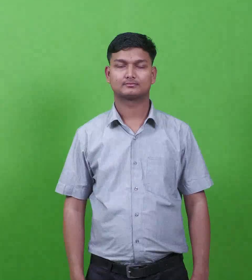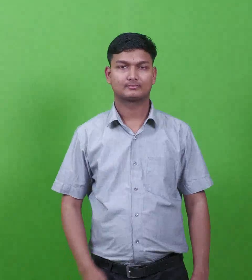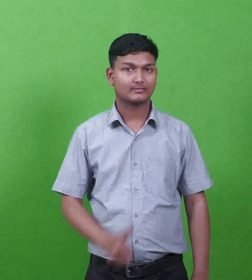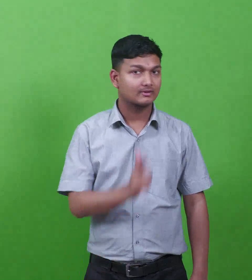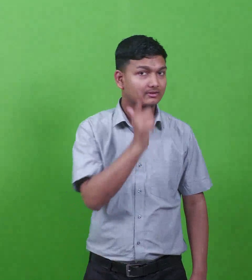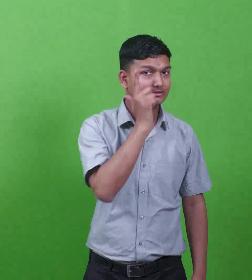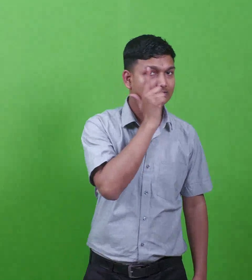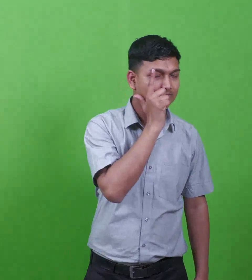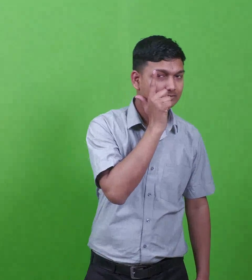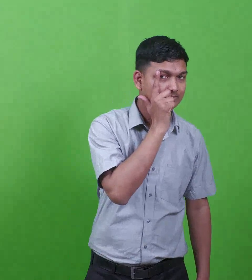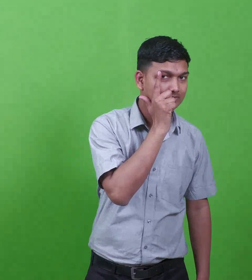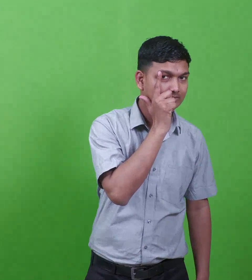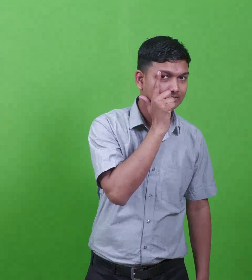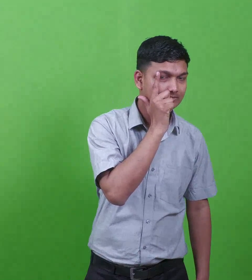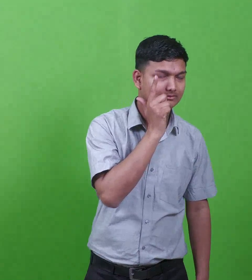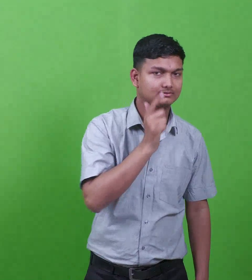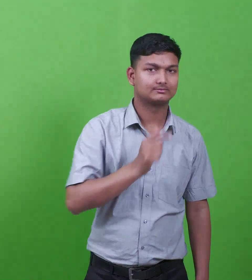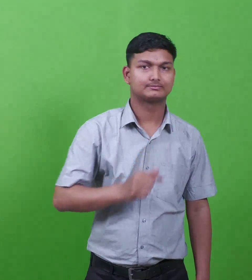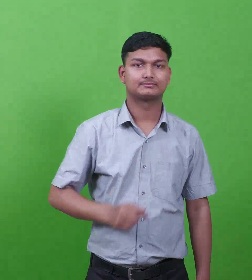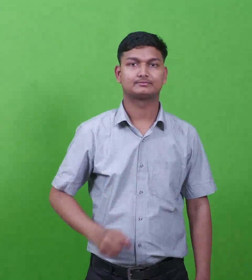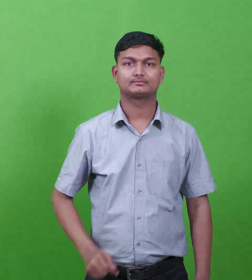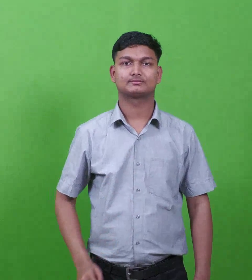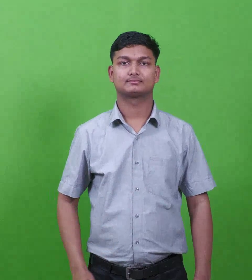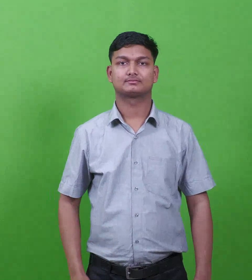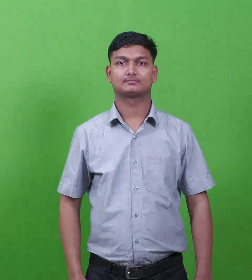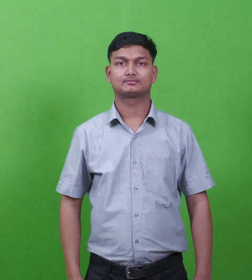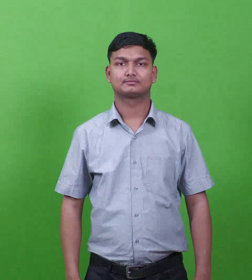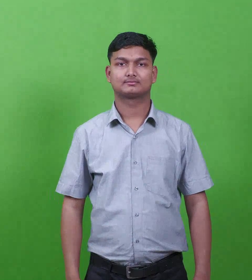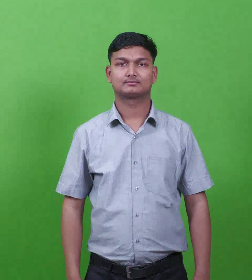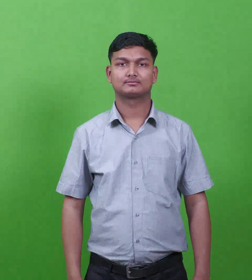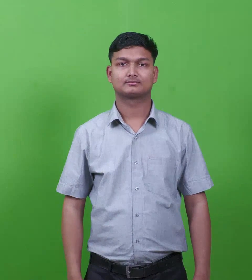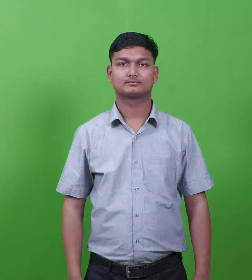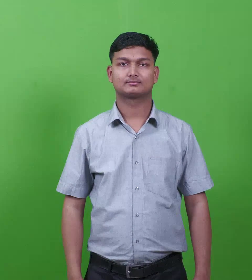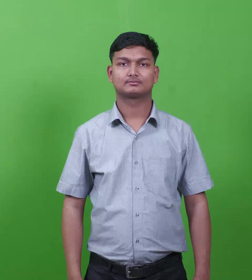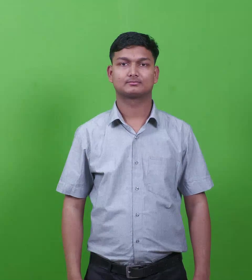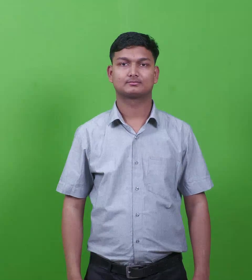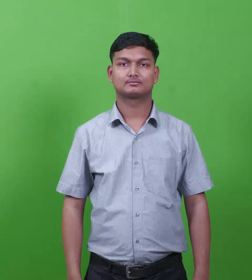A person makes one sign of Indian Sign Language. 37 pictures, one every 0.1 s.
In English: lydia
